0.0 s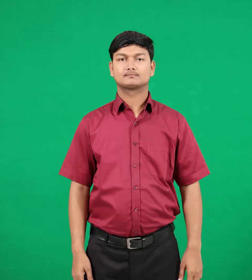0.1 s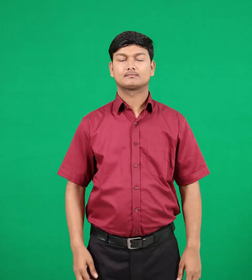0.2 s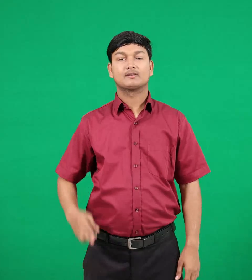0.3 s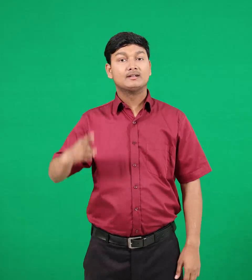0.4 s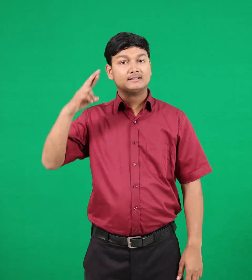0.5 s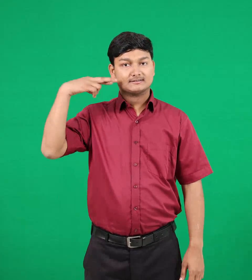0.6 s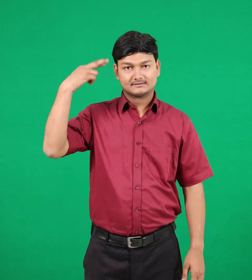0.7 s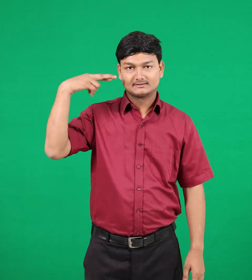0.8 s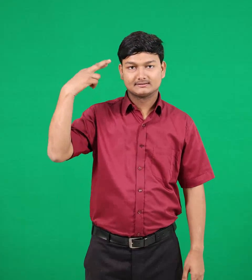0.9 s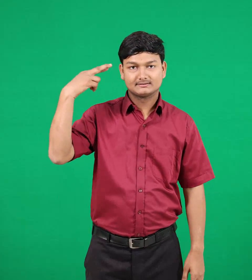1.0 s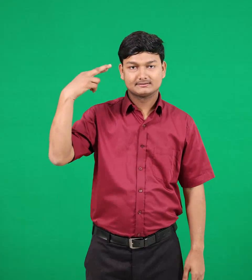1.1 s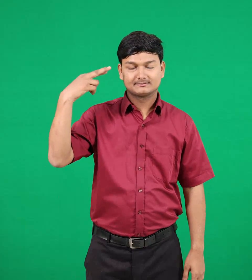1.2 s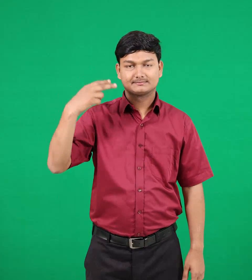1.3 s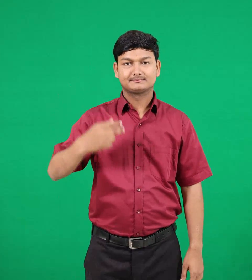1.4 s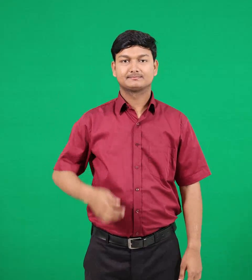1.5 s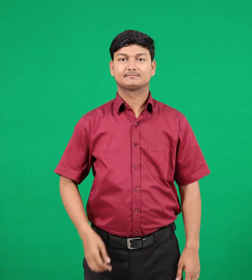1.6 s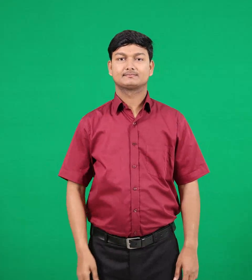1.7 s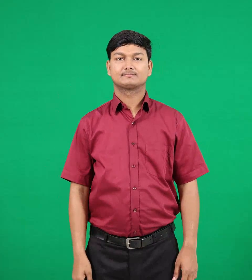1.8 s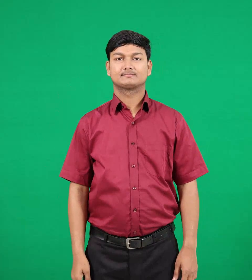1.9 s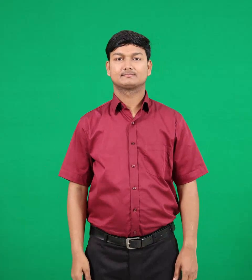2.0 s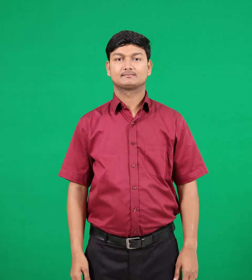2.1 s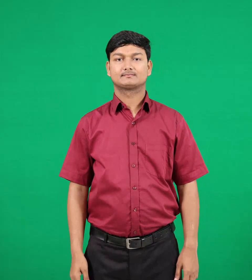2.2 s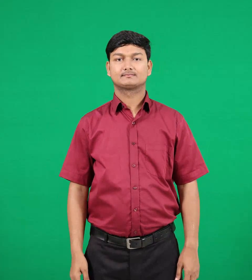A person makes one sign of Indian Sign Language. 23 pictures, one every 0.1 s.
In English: reason
